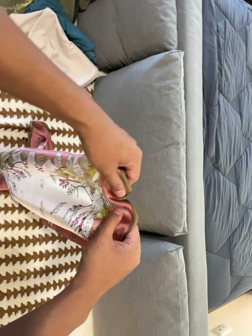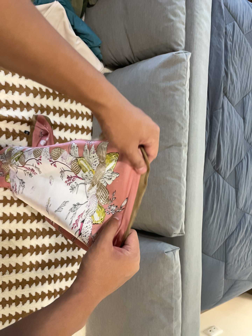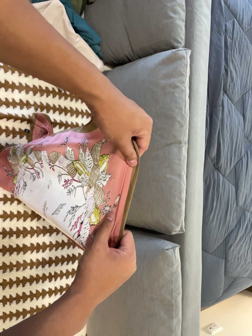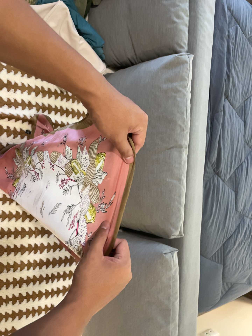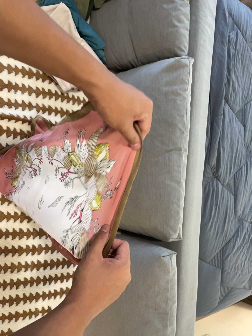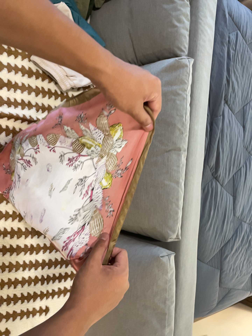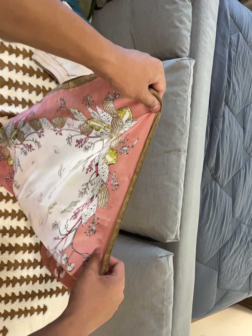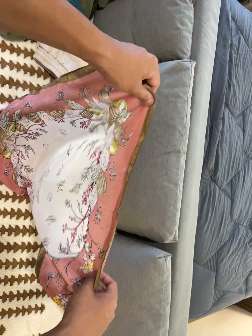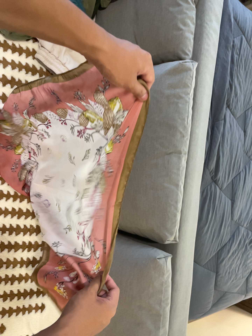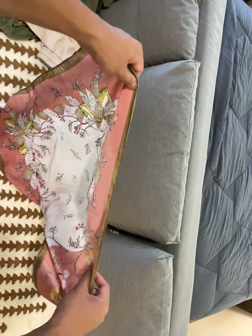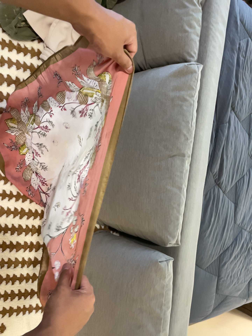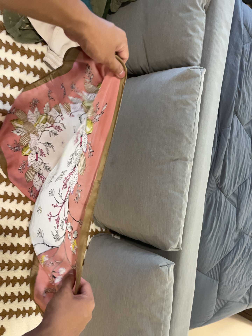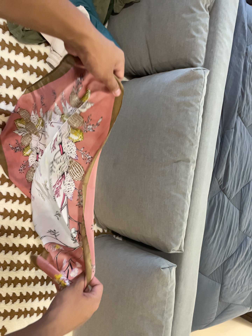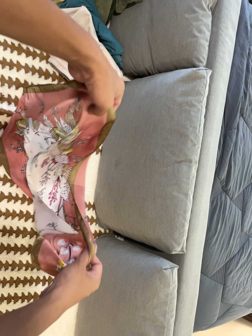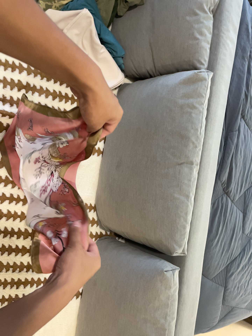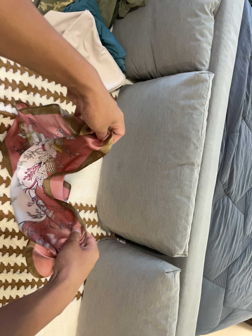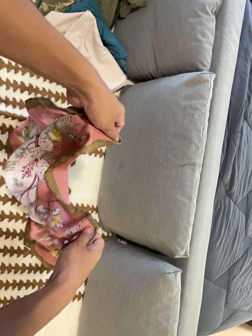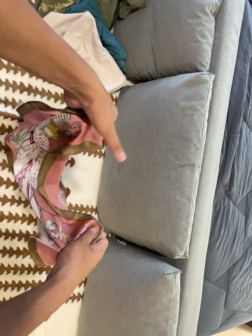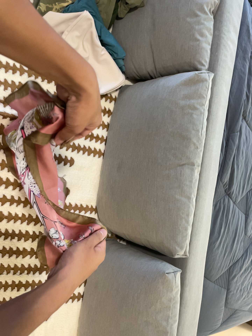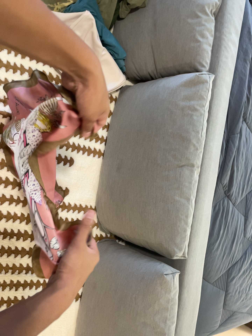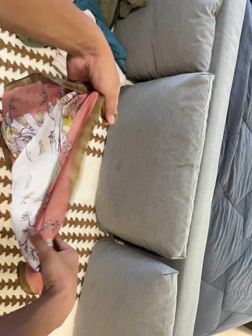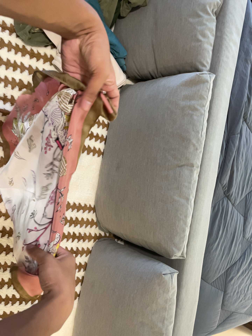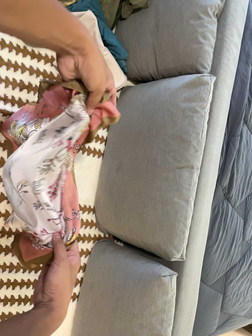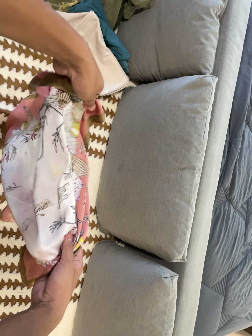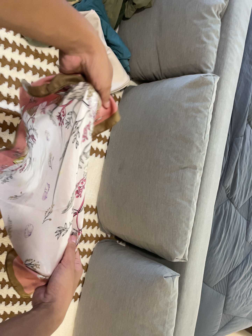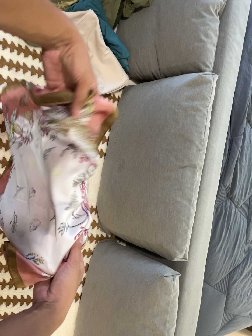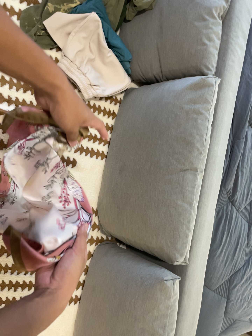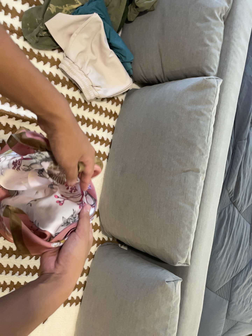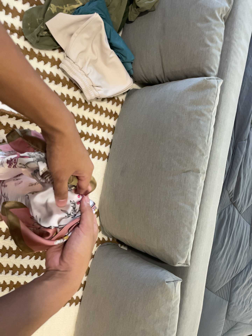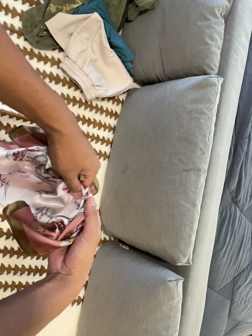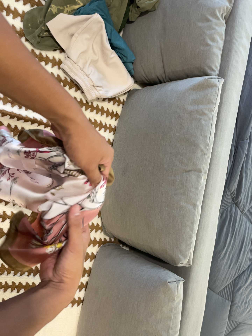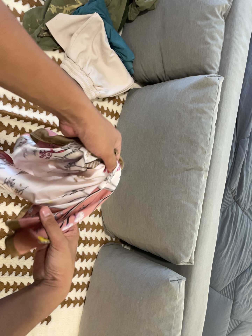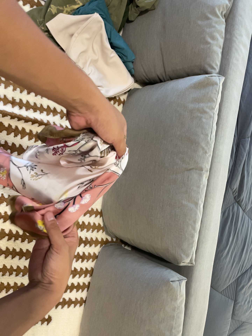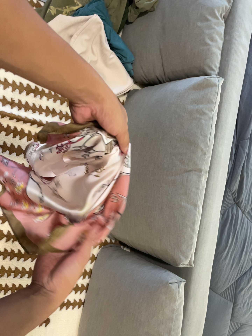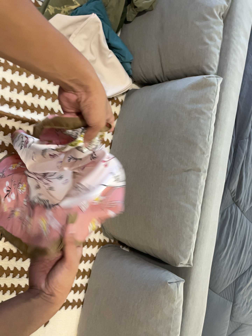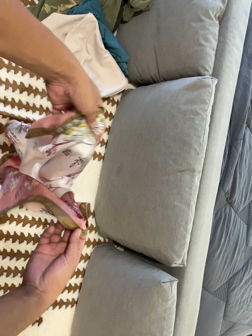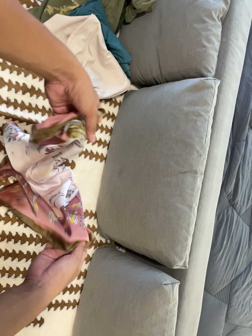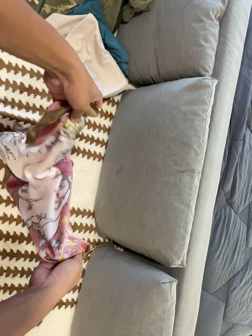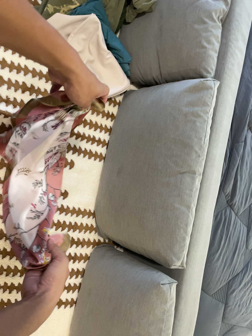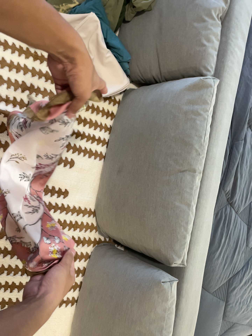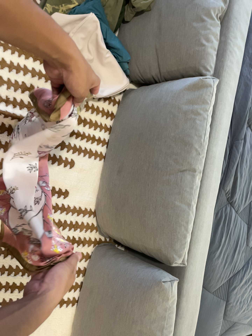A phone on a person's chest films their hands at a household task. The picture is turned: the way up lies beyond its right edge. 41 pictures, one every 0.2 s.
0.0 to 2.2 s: The camera rolls about its line of sight by about 10 degrees, and the scene rotates clockwise.
2.2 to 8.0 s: The camera shifts only a little, or ends up much as it began.
The film runs forward here.
